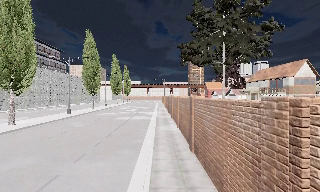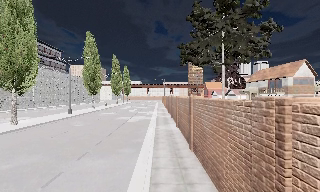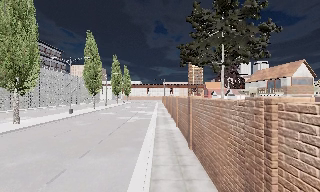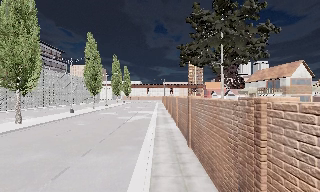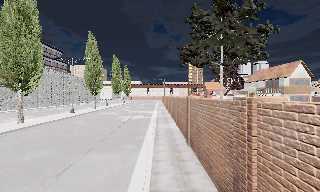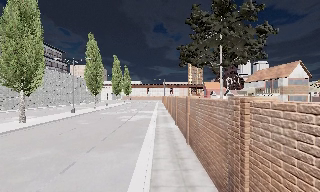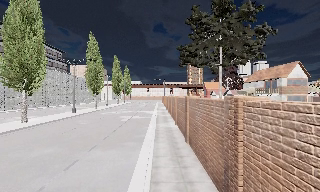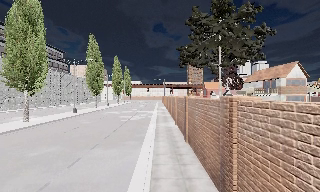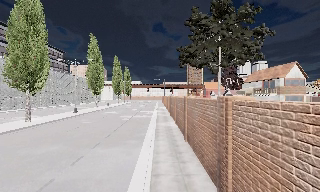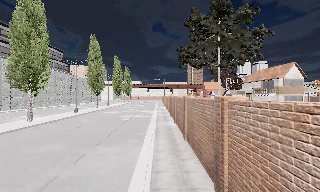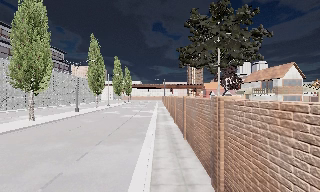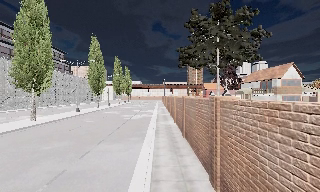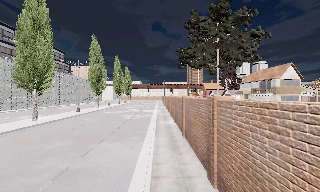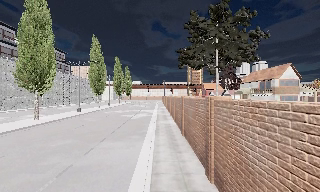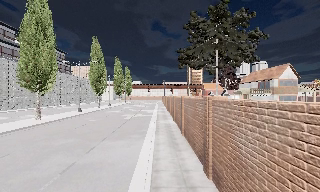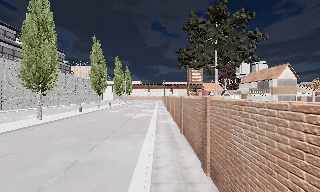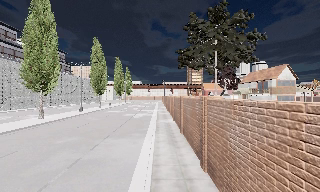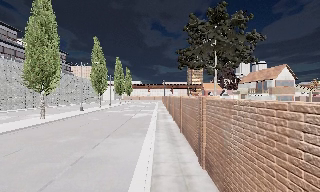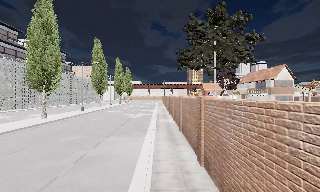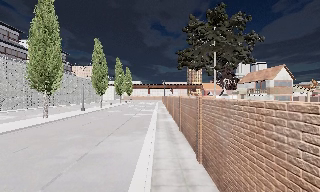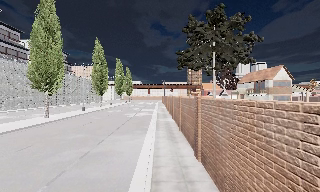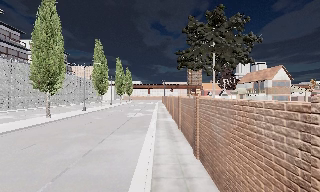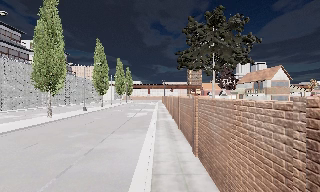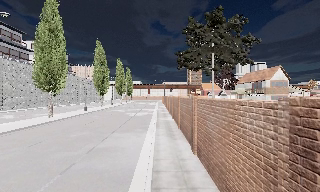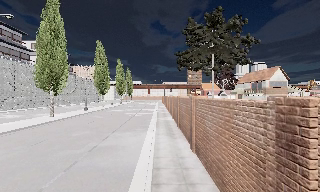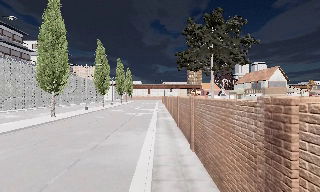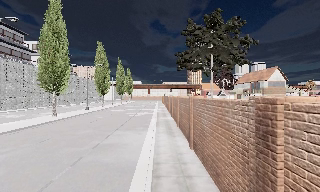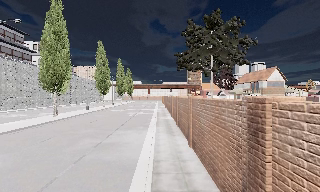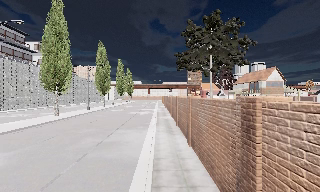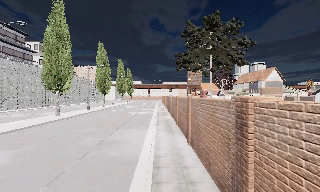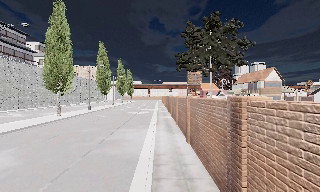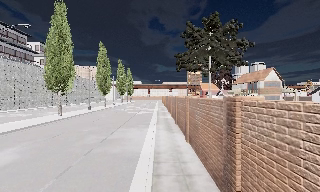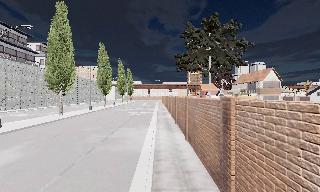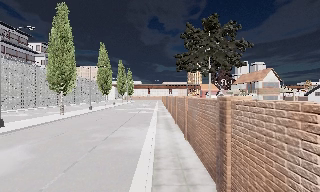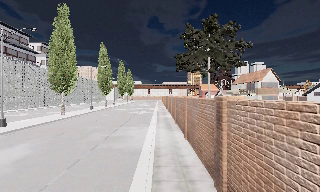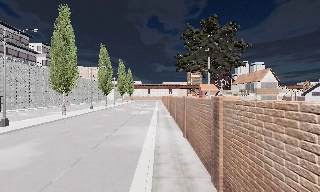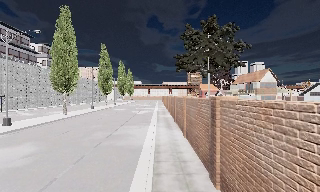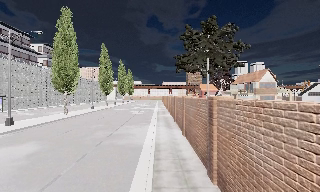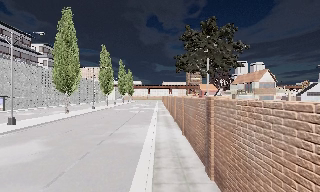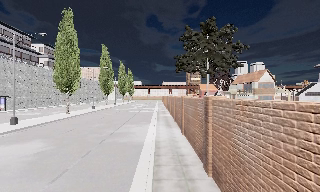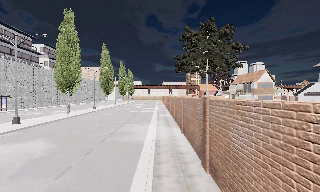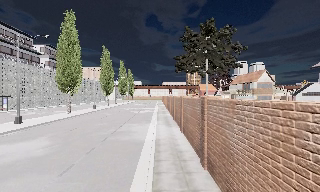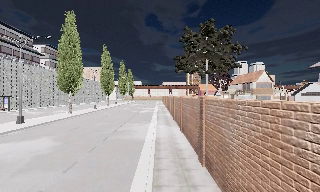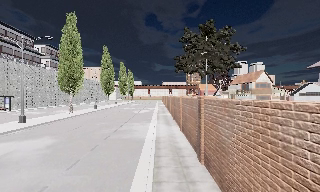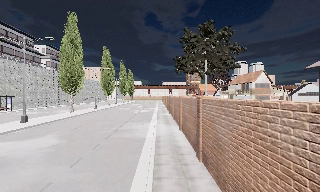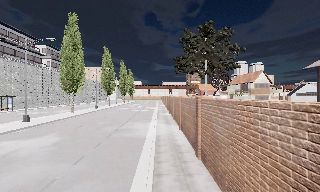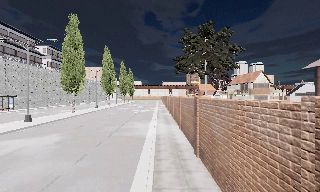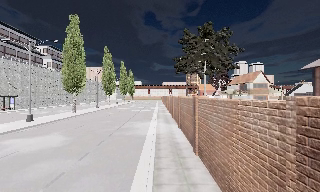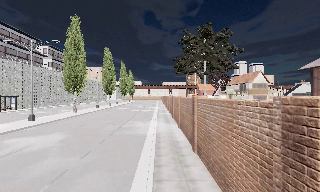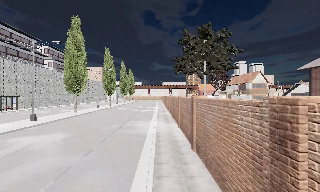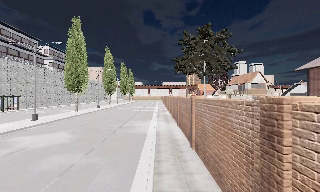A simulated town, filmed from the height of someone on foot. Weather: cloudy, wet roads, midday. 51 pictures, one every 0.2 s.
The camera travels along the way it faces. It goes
backward.
0.0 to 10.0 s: The camera travels backward, about 11 m, so what stands in front gets smaller.
The film runs backward here.
